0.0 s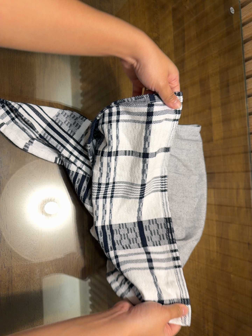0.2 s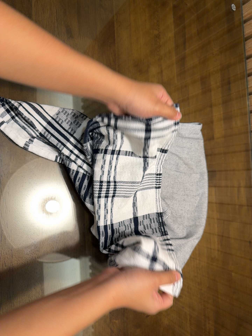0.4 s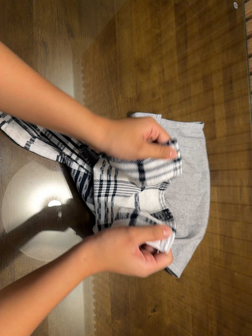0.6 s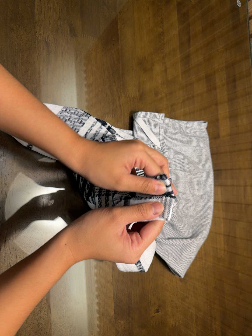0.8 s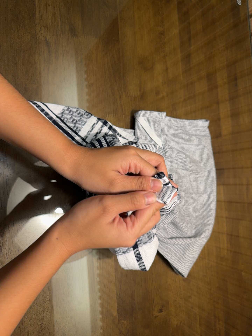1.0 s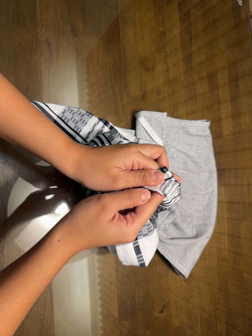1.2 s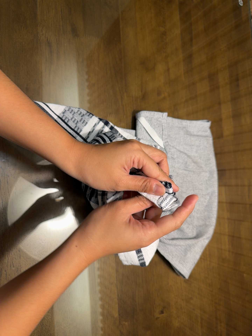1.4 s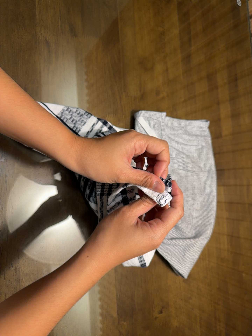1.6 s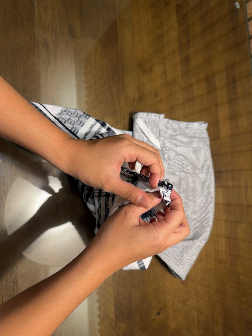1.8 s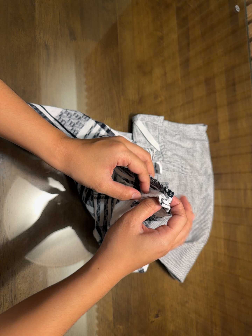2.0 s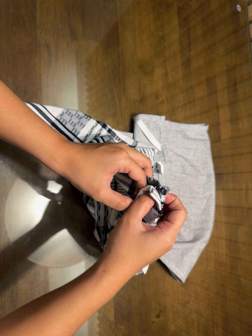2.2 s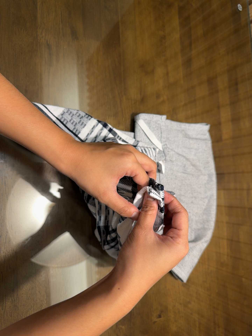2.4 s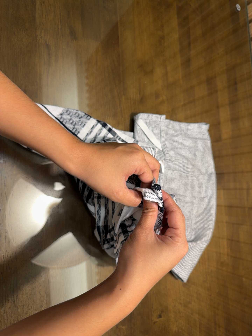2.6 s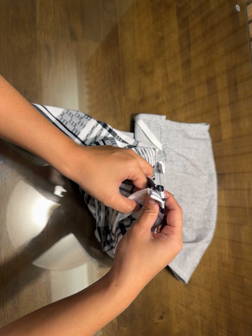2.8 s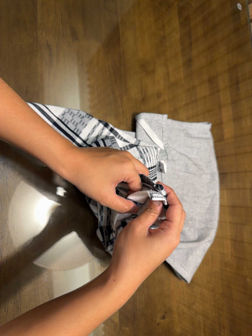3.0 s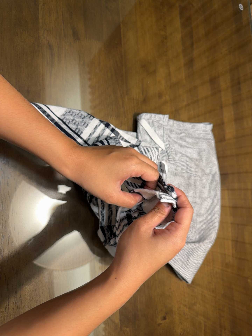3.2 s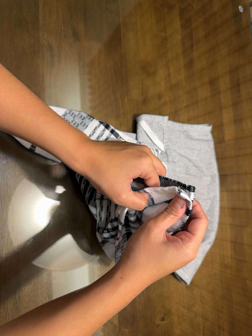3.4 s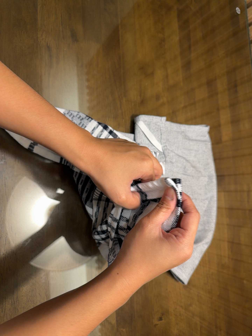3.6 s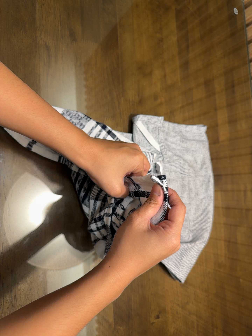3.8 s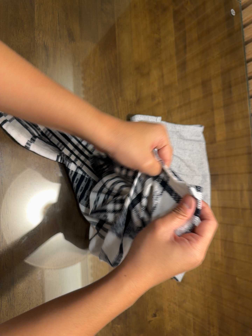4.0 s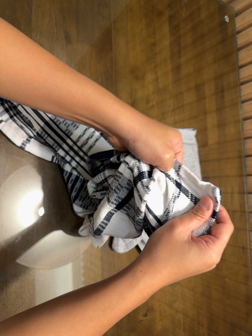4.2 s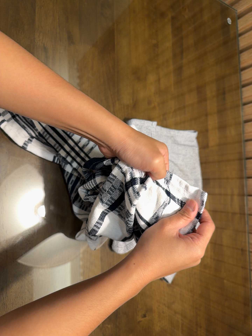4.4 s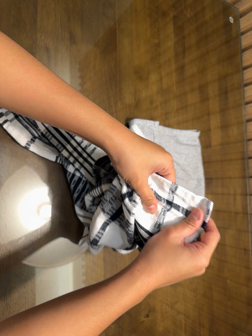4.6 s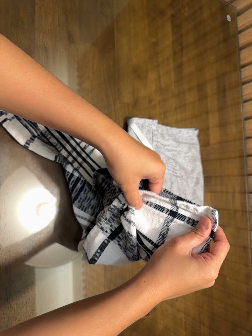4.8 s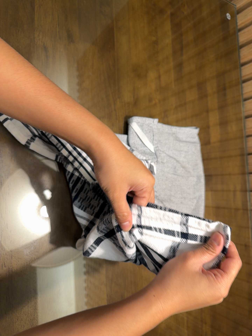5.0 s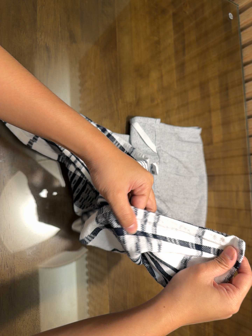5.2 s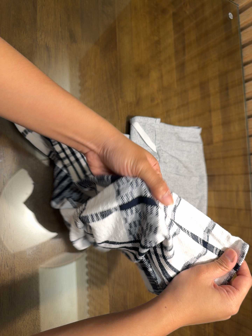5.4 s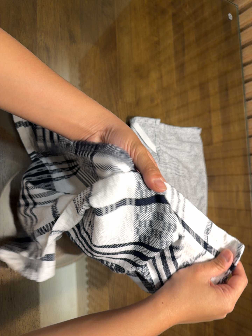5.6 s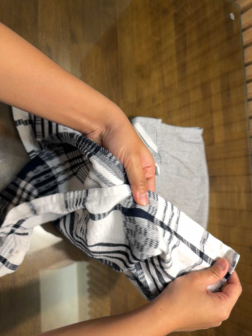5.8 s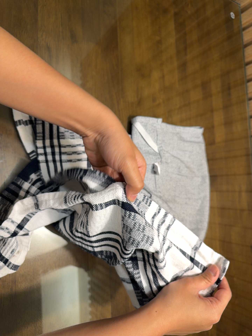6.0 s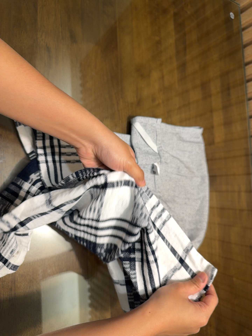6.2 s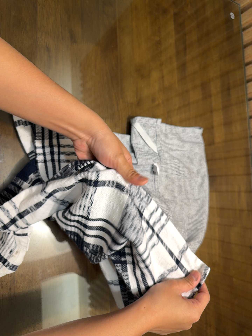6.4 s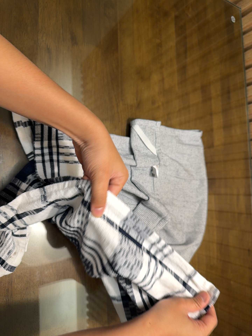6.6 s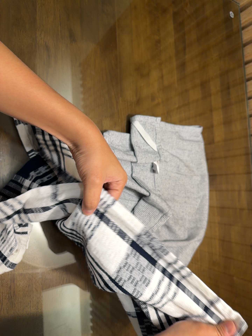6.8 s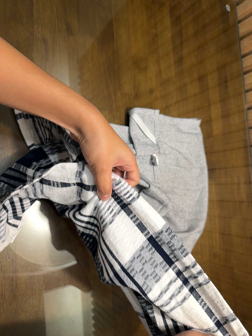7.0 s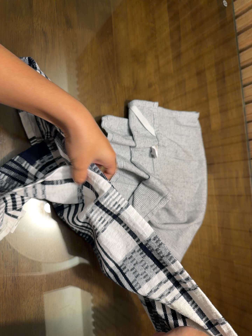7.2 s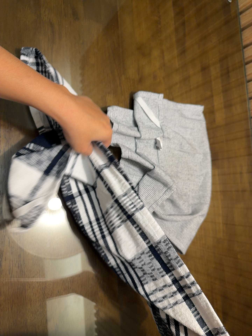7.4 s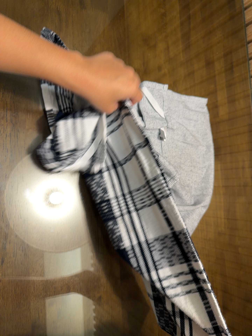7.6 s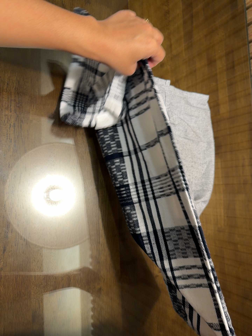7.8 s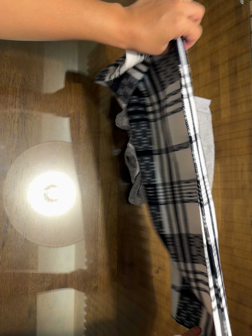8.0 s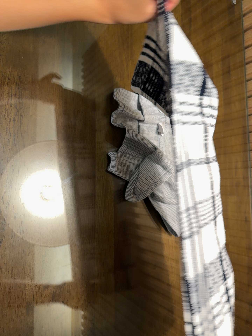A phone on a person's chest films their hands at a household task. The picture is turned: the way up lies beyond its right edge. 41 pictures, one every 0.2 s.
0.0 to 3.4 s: The camera shifts only a little, or ends up much as it began.
3.4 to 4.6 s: The camera shifts only a little, or ends up much as it began.
4.6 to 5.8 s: The camera keeps its place and its aim.
5.8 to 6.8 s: The camera shifts only a little, or ends up much as it began.
6.8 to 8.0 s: The camera travels toward the bottom of its view, about 9 cm, so close, fixed things drift upward.
The film runs forward here.
